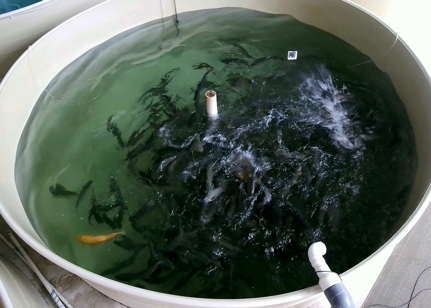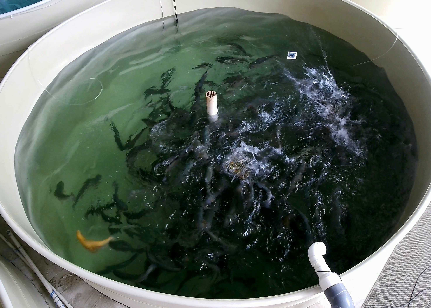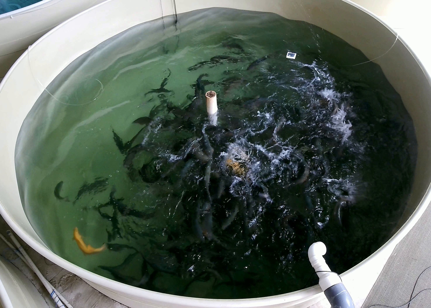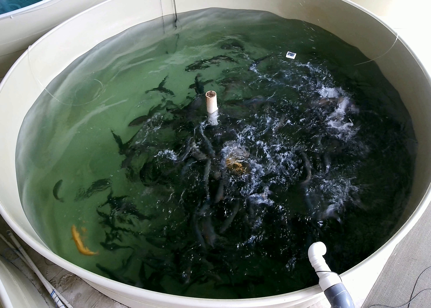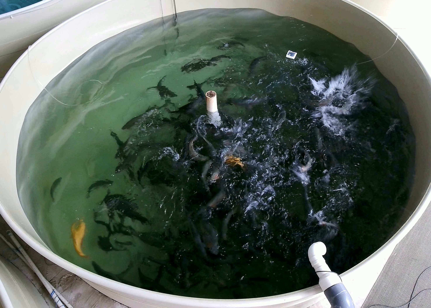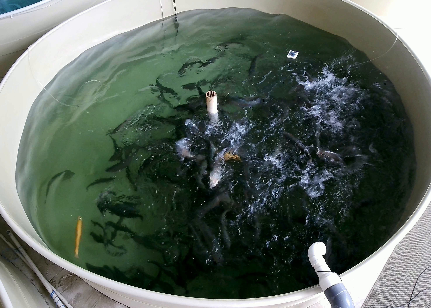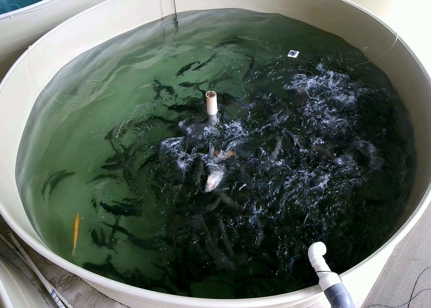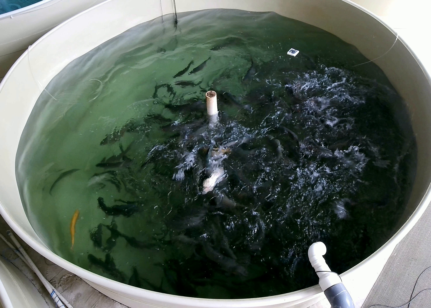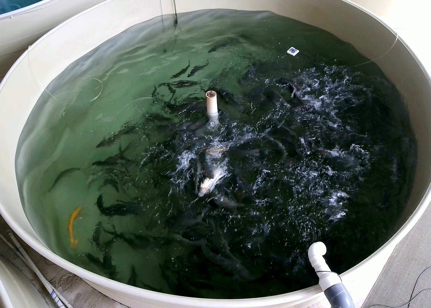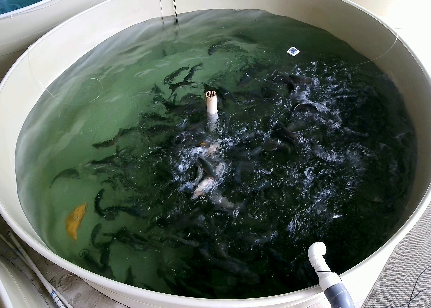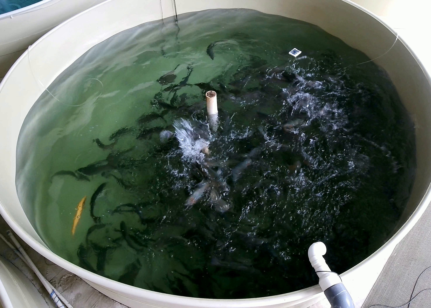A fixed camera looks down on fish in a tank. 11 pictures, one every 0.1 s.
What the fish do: Strong feeding.
